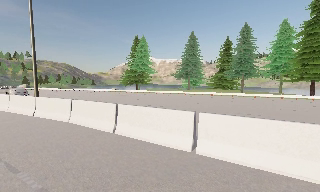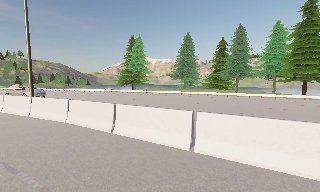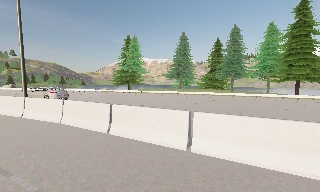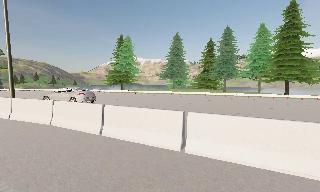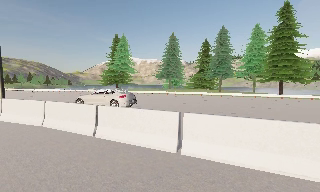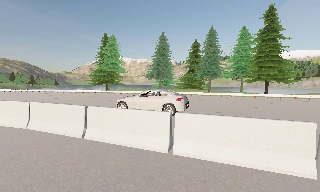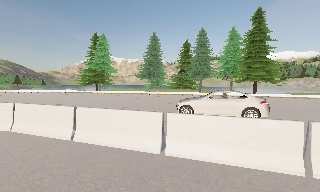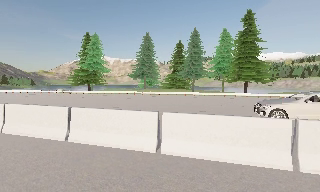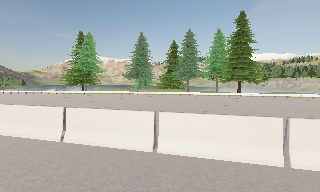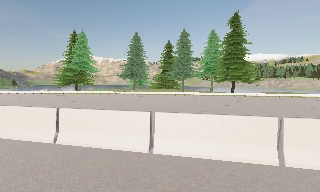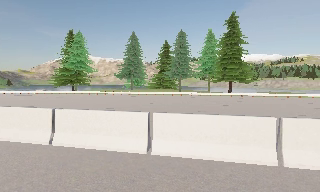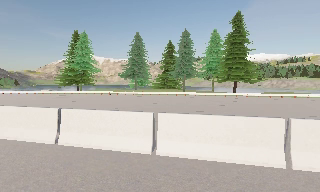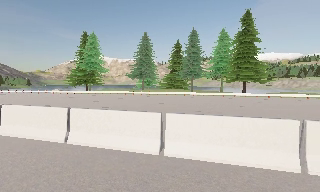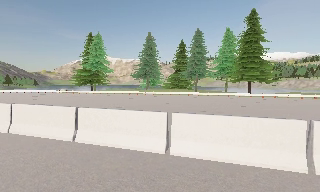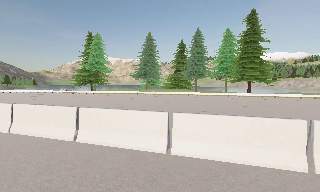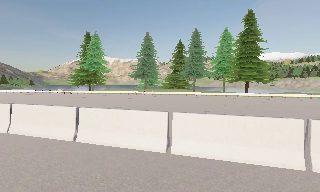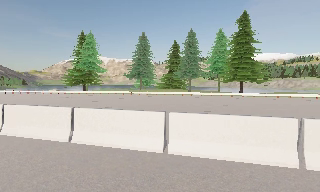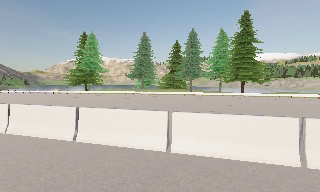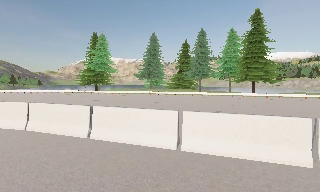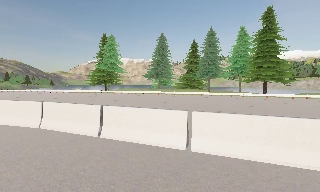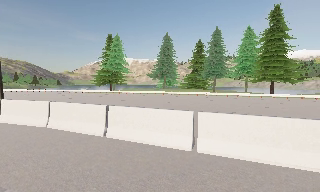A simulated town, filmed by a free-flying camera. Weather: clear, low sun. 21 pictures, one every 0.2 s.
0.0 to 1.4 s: The camera pans to its right, which is clockwise from overhead, by about 15 degrees.
1.4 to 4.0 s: The camera travels to its left, about 0.5 m, so close, fixed things drift to the right.
The film runs backward here.
